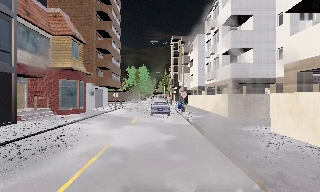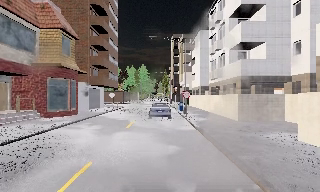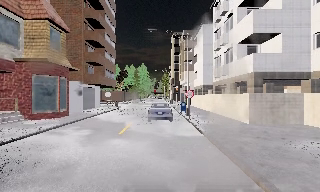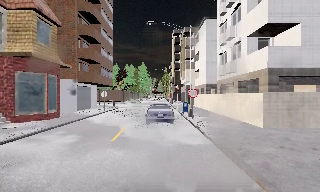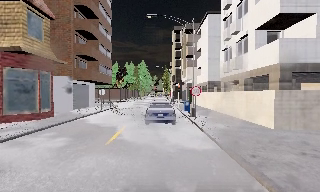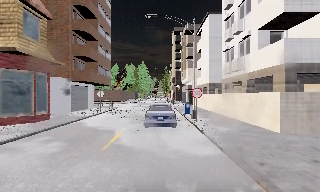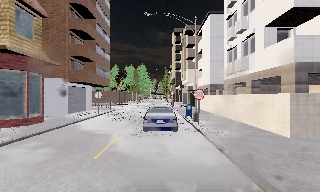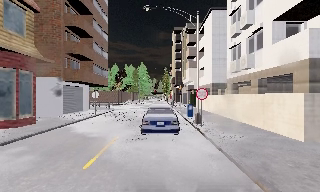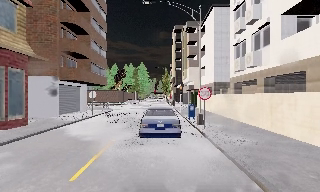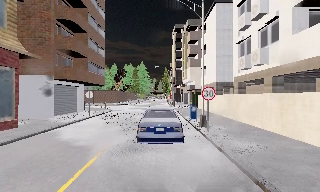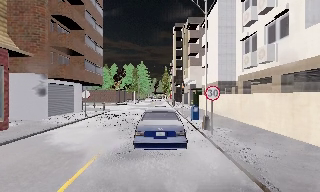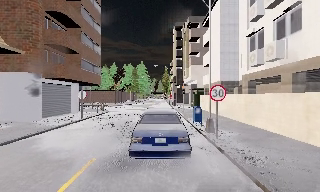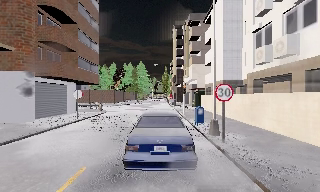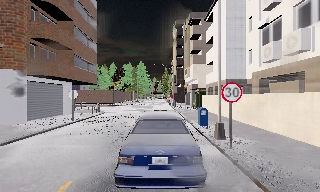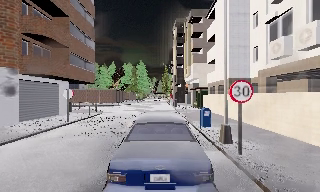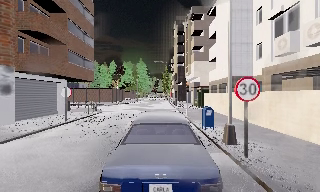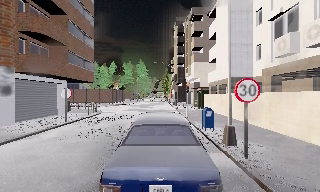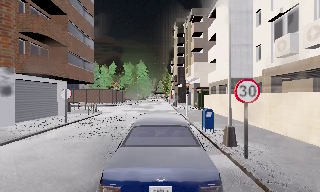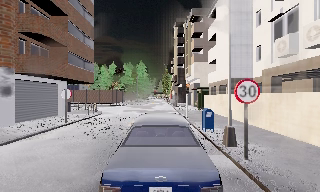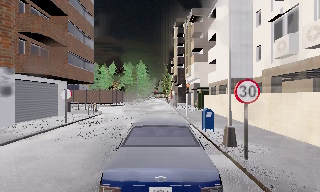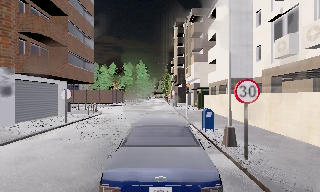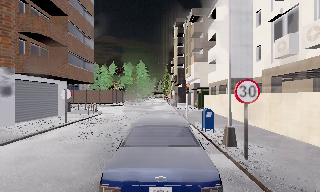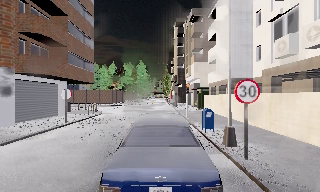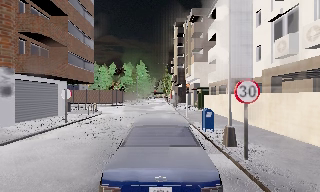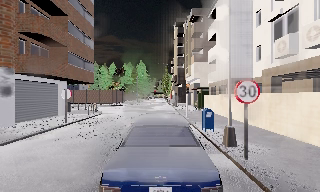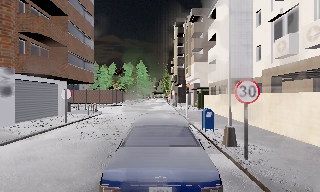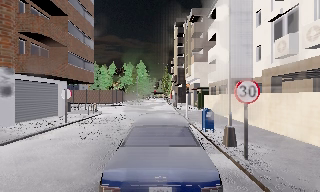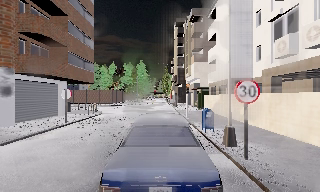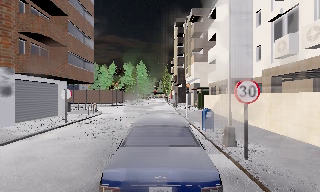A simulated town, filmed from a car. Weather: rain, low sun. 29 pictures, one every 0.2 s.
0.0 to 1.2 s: The camera travels forward, about 6 m, so what stands in front looms larger. It loses speed.
1.2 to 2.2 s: The camera travels forward, about 3.5 m, so what stands in front looms larger.
2.2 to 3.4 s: The camera travels forward, about 2 m, so what stands in front looms larger. It loses speed.
3.4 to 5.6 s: The camera keeps its place and its aim.
The film runs forward here.
